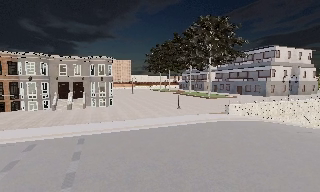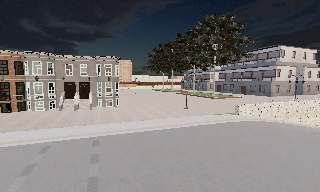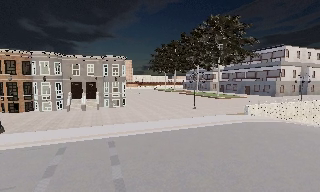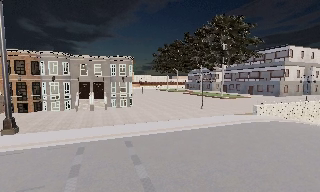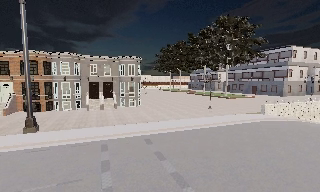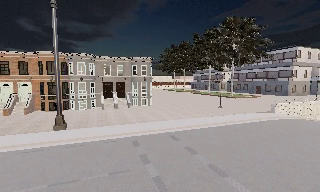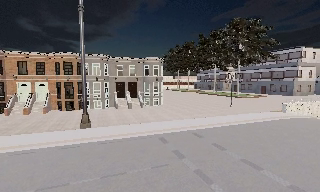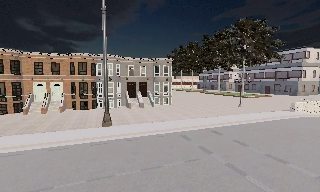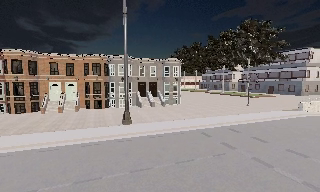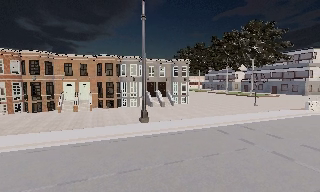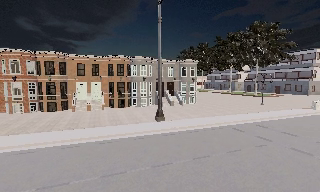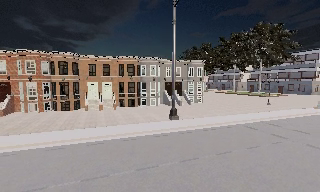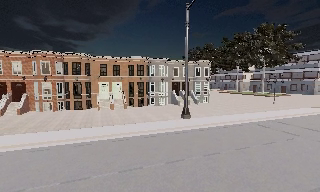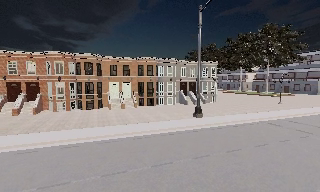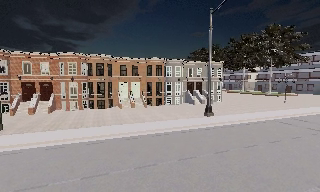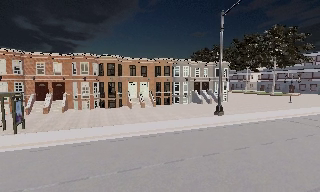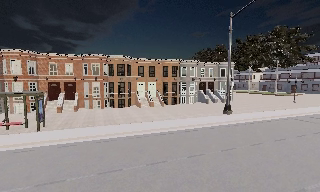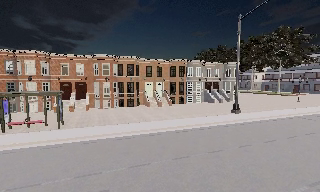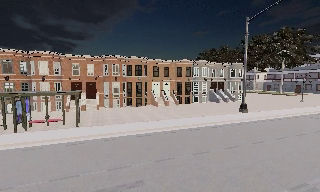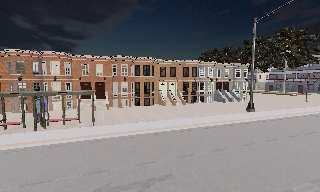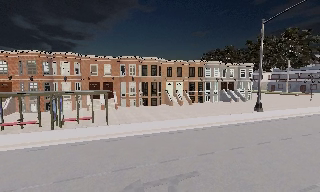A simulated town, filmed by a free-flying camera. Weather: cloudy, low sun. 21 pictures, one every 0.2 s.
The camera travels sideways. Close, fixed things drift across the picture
to the right.
0.0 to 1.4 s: The camera travels to its left, about 9 m, so close, fixed things drift to the right. It gains speed.
1.4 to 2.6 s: The camera travels to its left, about 8 m, so close, fixed things drift to the right.
2.6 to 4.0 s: The camera travels to its left and backward, about 8 m, so close, fixed things drift to the right.
The film runs backward here.
